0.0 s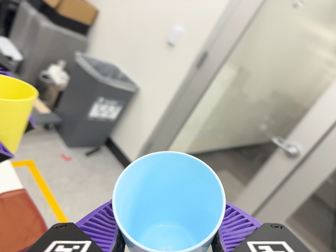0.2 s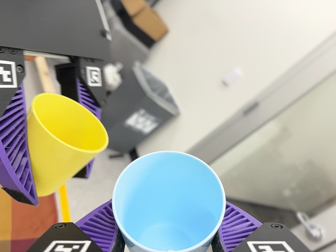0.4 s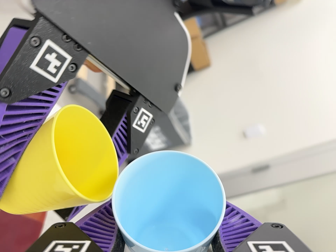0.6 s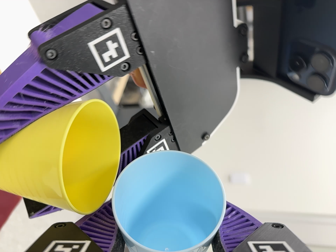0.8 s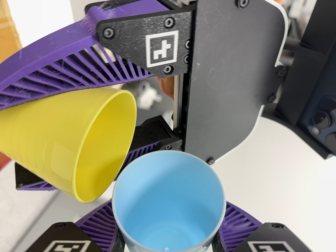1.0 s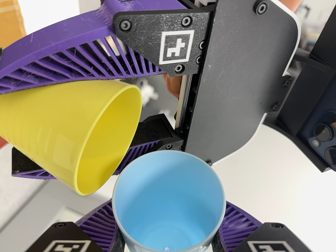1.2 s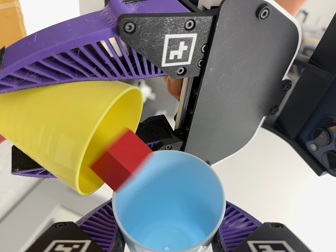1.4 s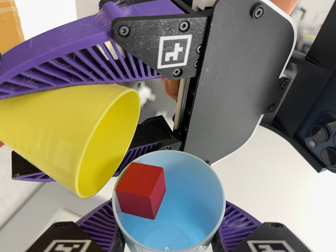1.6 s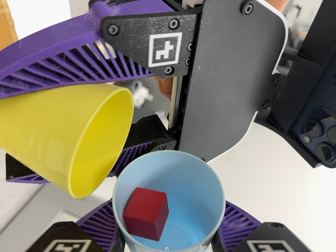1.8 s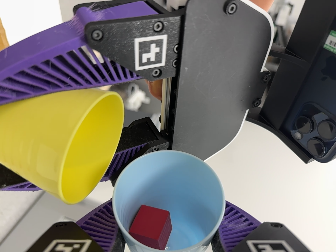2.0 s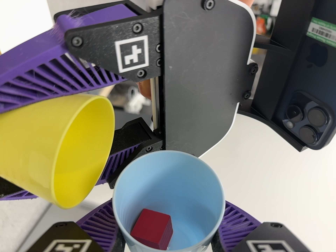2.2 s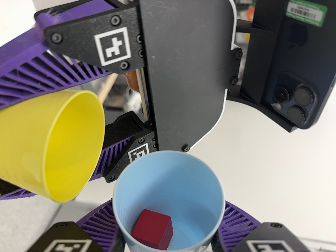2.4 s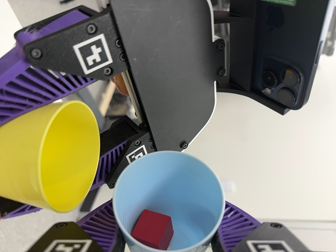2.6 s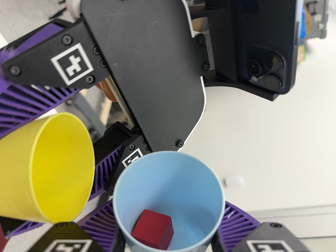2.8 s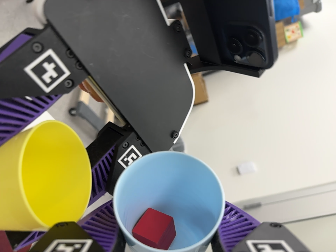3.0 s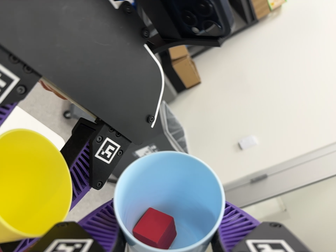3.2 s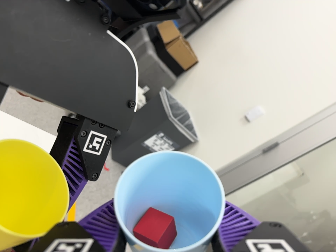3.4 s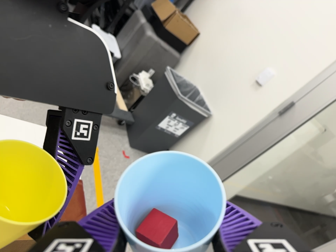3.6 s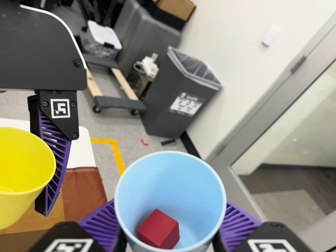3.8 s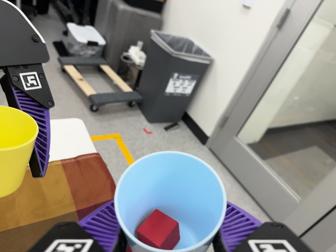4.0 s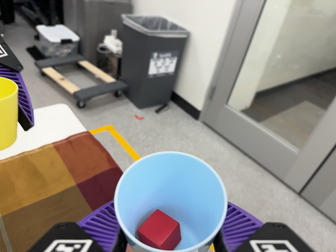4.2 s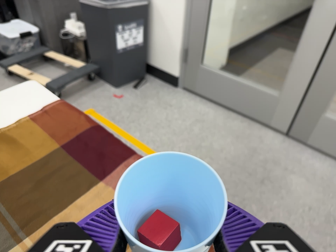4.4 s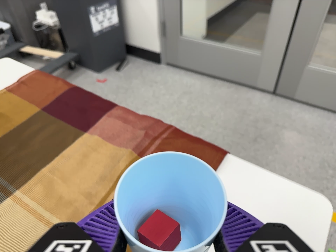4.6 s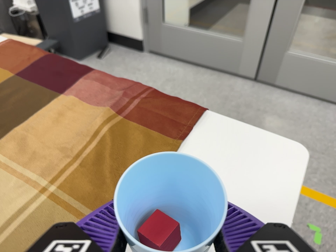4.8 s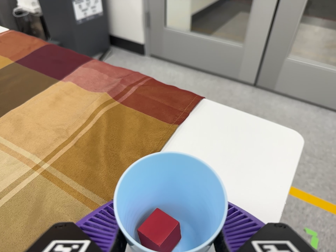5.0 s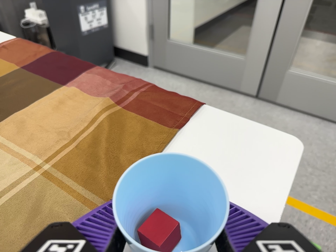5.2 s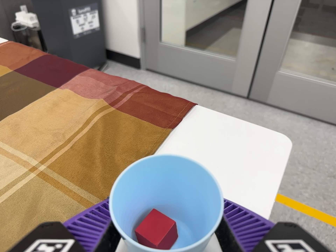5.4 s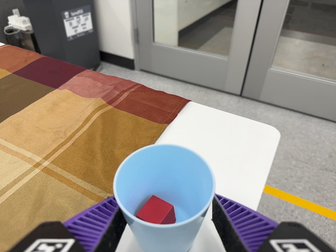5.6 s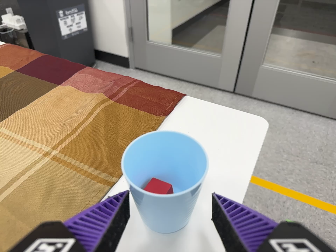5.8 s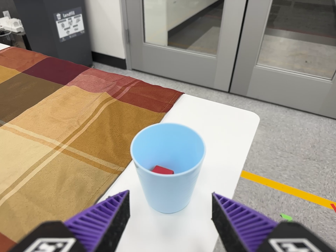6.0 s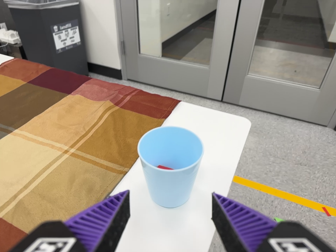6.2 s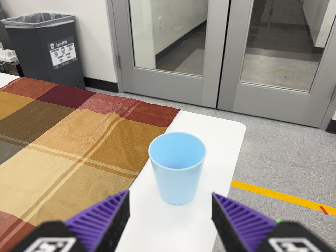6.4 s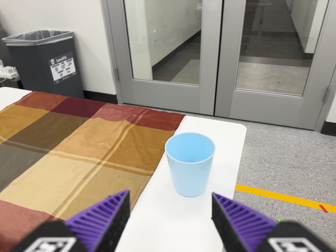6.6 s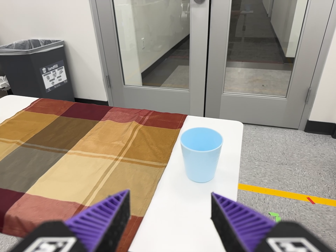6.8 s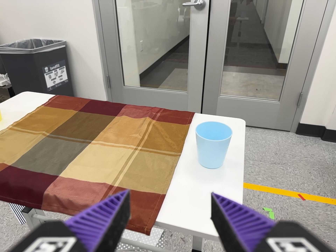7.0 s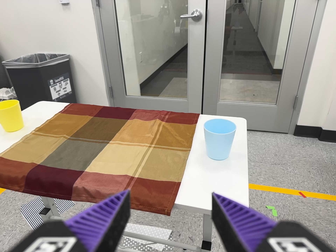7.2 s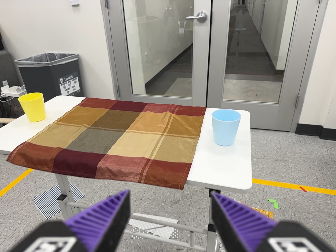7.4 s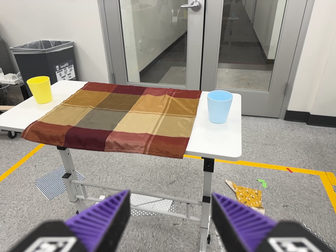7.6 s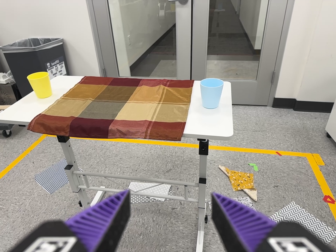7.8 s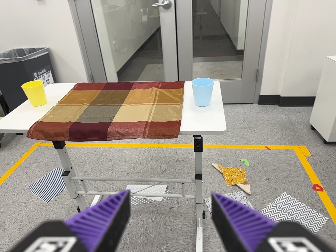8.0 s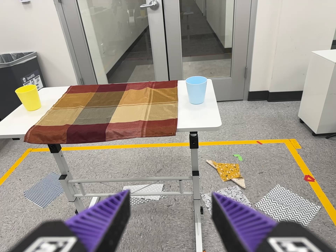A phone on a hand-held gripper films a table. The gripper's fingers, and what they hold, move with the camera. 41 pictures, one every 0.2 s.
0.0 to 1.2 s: The camera travels to its left, about 20 cm, so close, fixed things drift to the right. Its aim tips toward the top of its view by about 15 degrees, and the scene shifts downward. It rolls about its line of sight by about 85 degrees, and the scene rotates clockwise.
1.2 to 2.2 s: The camera travels to its right, about 4 cm, so close, fixed things drift to the left. It rolls about its line of sight by about 15 degrees, and the scene rotates counterclockwise.
2.2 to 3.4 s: The camera travels to its right, about 12 cm. Its aim tips toward the bottom of its view by about 10 degrees, and the scene shifts upward. It rolls about its line of sight by about 50 degrees, and the scene rotates counterclockwise.
3.4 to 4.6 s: The camera travels toward the bottom of its view and to its right, about 38 cm, so close, fixed things drift upward. Its aim tips toward the bottom of its view by about 15 degrees, and the scene shifts upward. It rolls about its line of sight by about 55 degrees, and the scene rotates counterclockwise.
4.6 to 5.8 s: The camera travels backward and toward the bottom of its view, about 12 cm, so what stands in front gets smaller.
5.8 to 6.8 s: The camera travels backward and to its left, about 30 cm, so what stands in front gets smaller. Its aim tips toward the top of its view by about 10 degrees.
6.8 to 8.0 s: The camera travels backward, toward the bottom of its view and to its left, about 38 cm, so what stands in front gets smaller. It rolls about its line of sight by about 10 degrees, and the scene rotates counterclockwise.
The film runs backward here.
